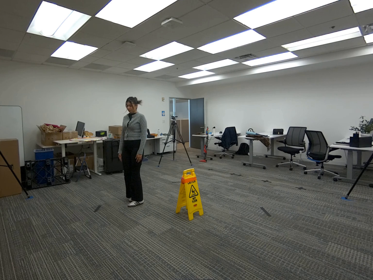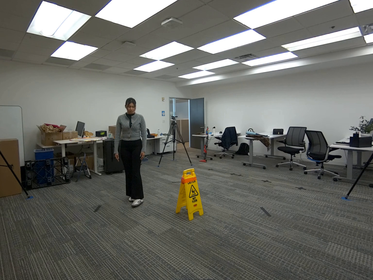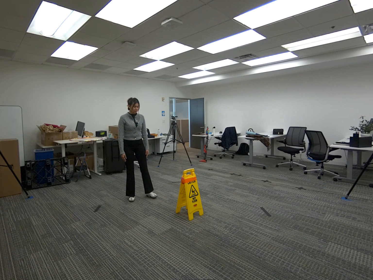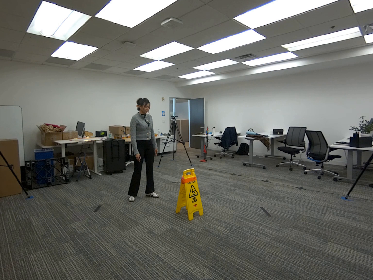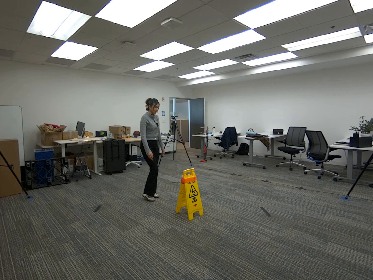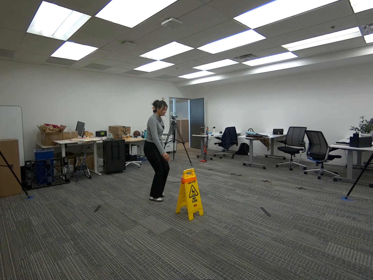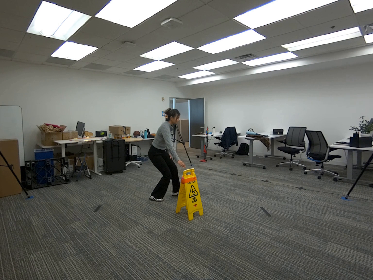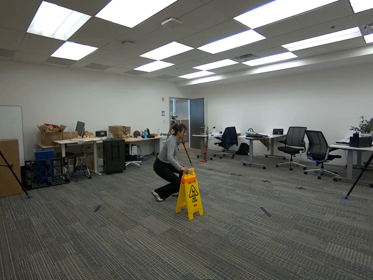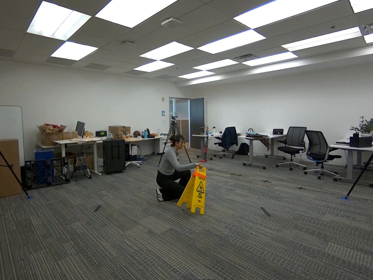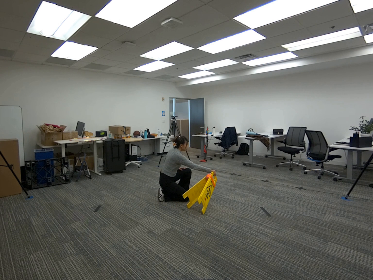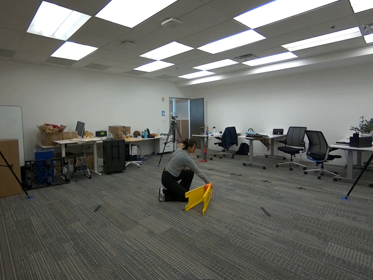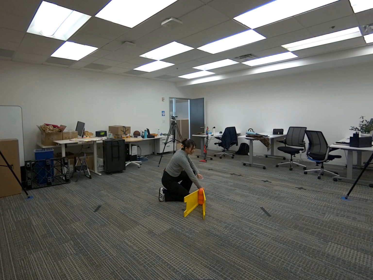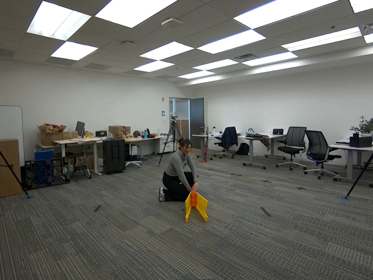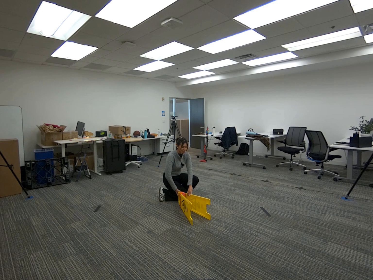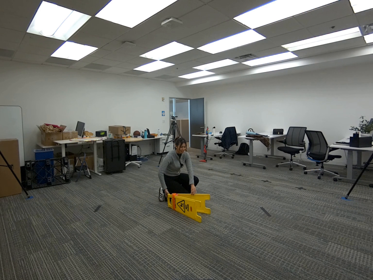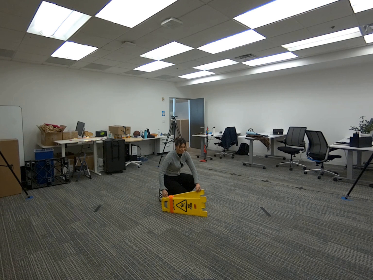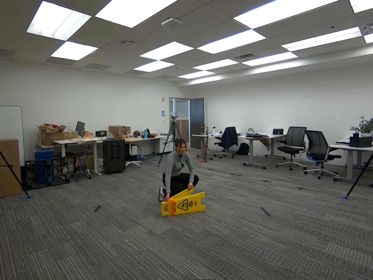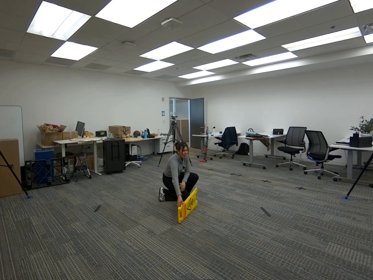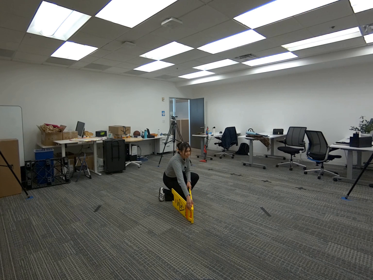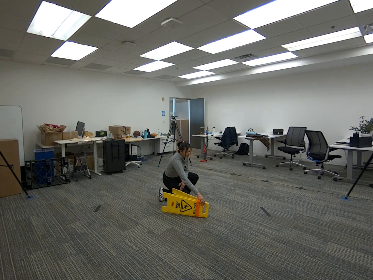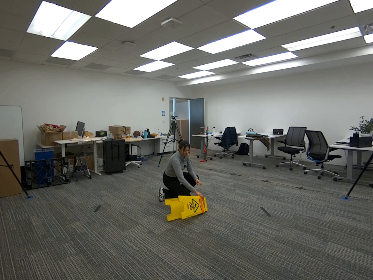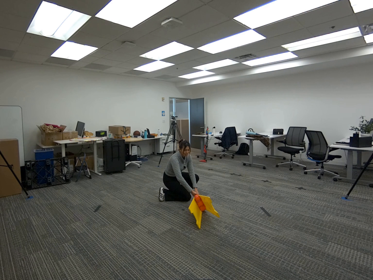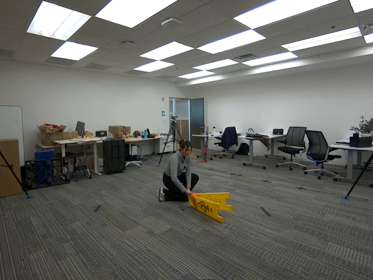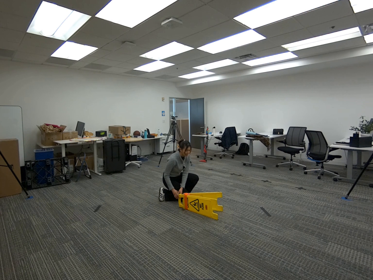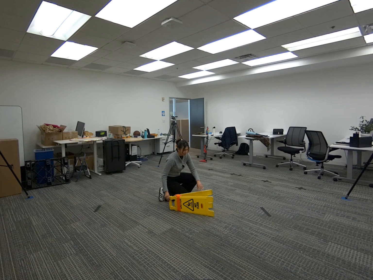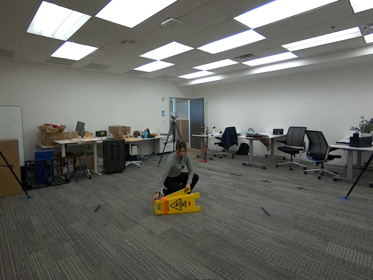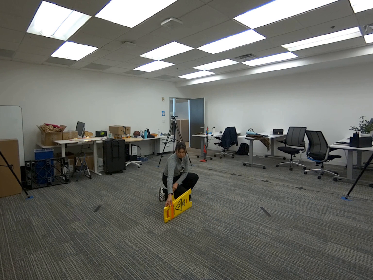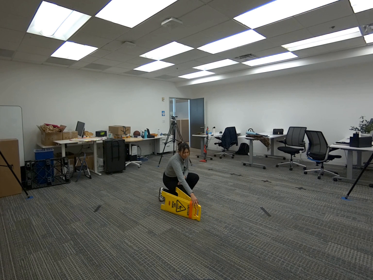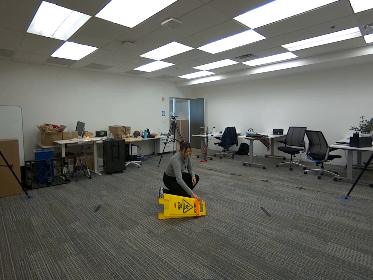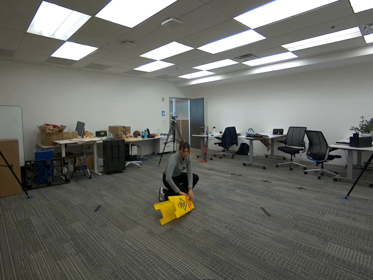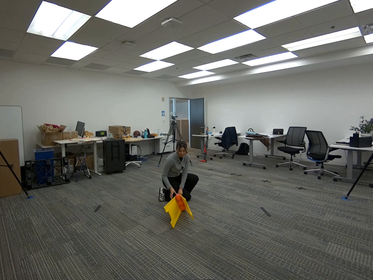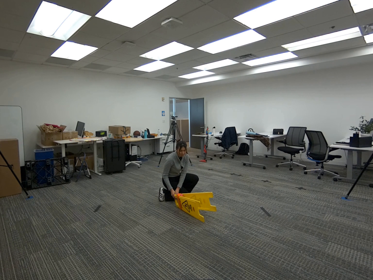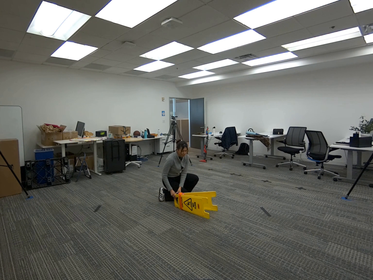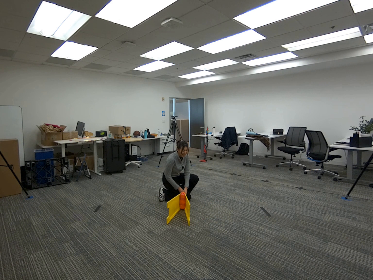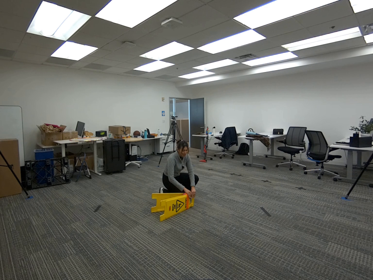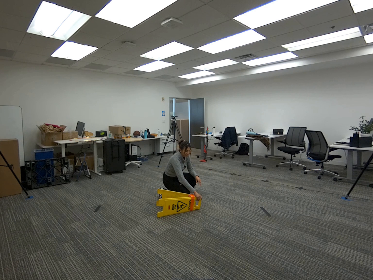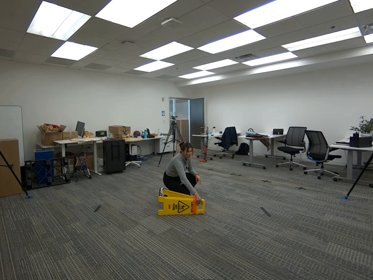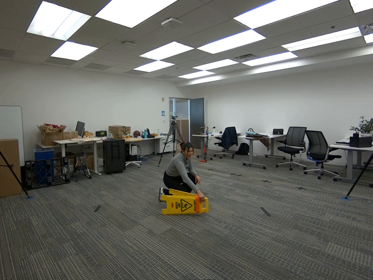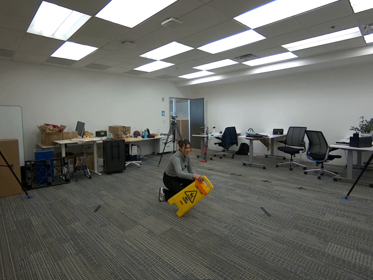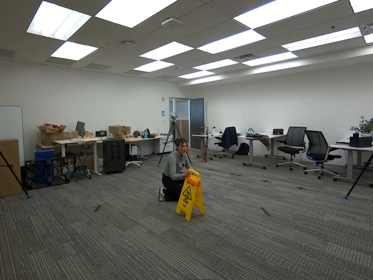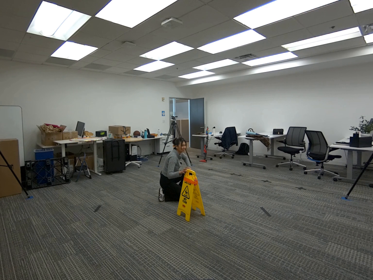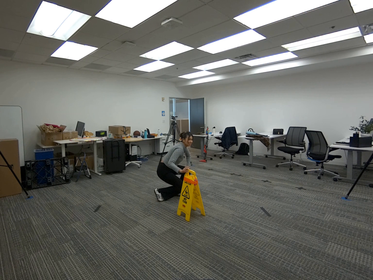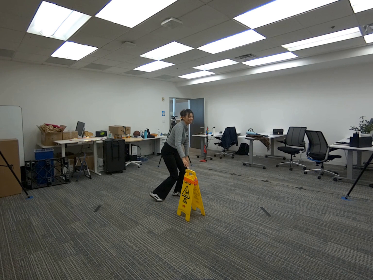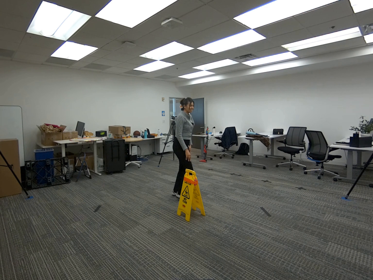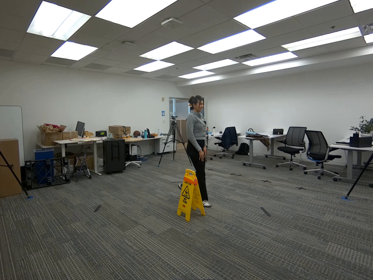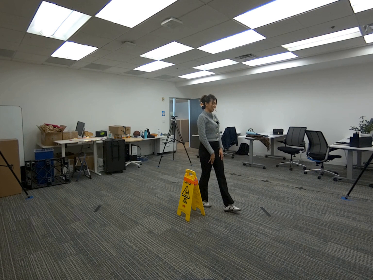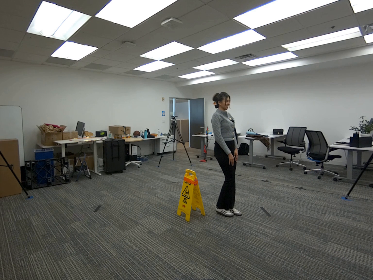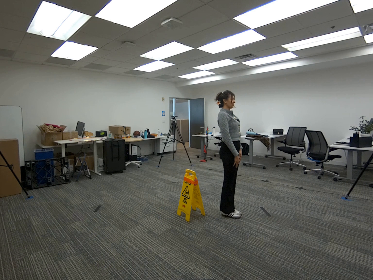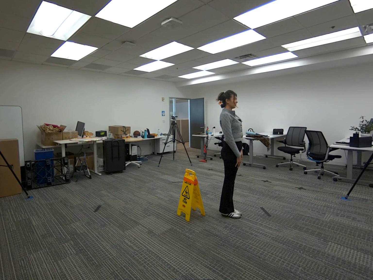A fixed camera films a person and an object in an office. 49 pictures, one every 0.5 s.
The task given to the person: Walk to the wet floor sign and use one hand to lower it to the ground. While holding the sign, begin rotating it, using your other hand for support as needed. Continue rotating the sign until finished, then place it back upright.
